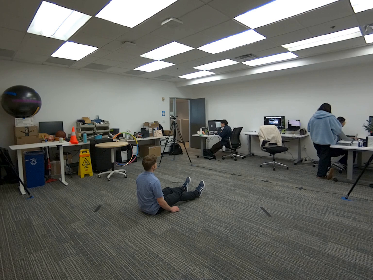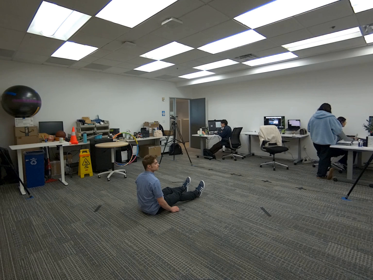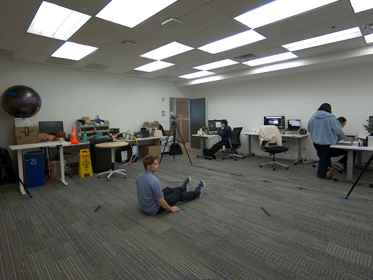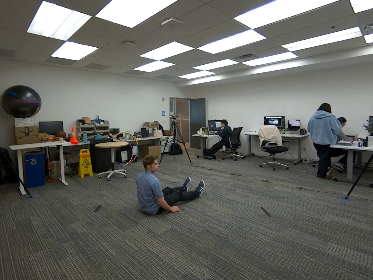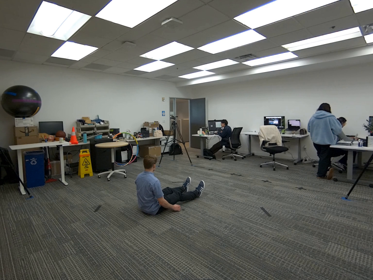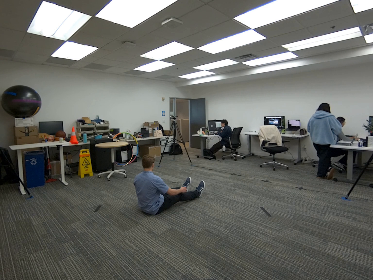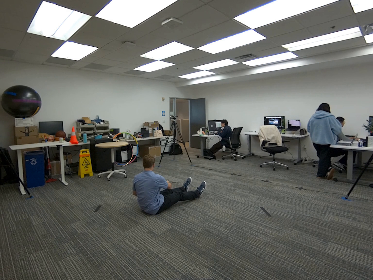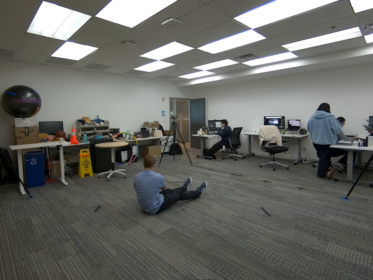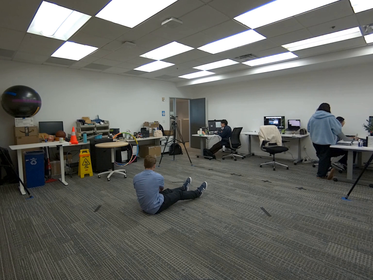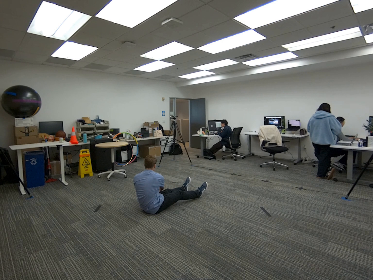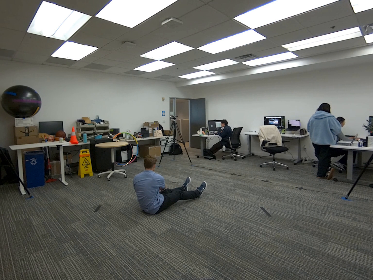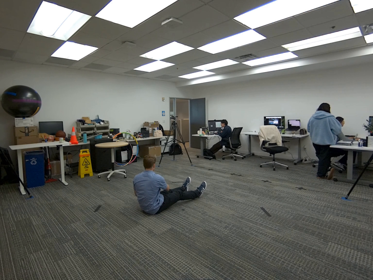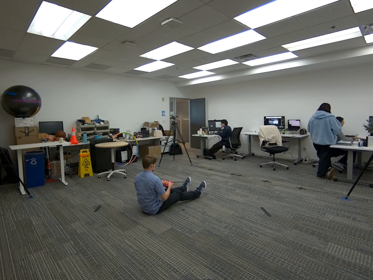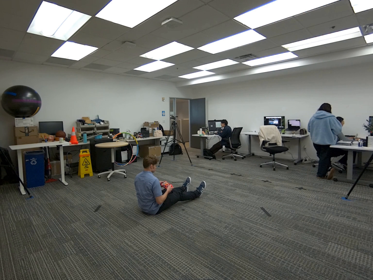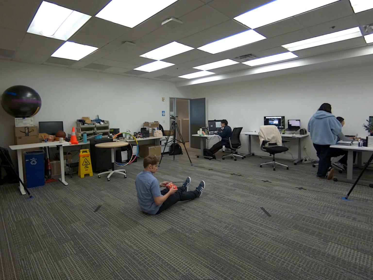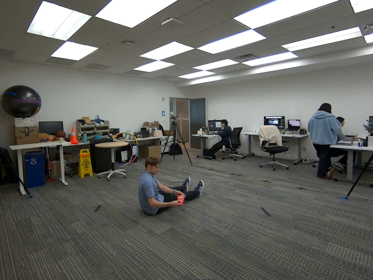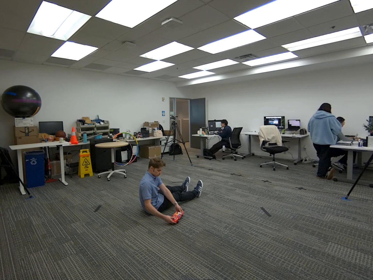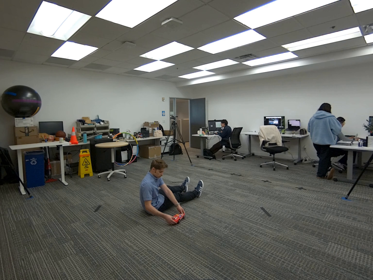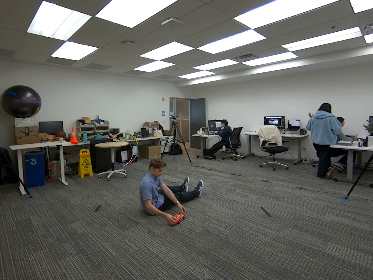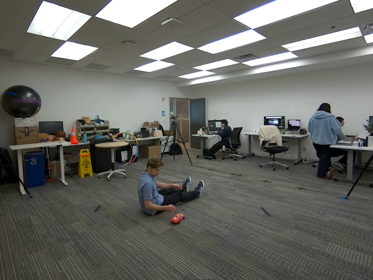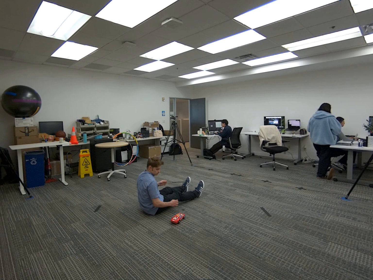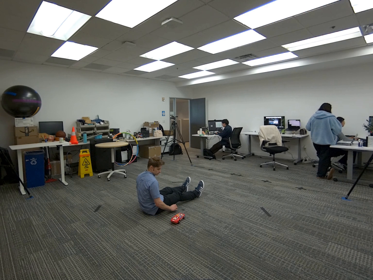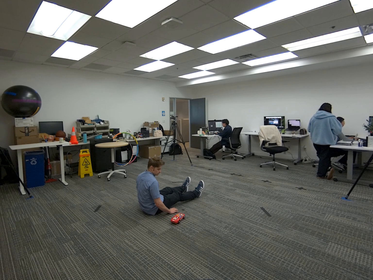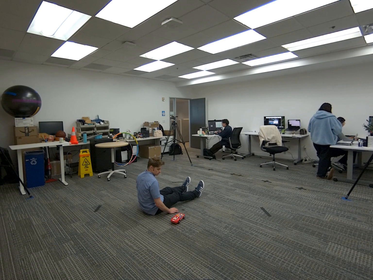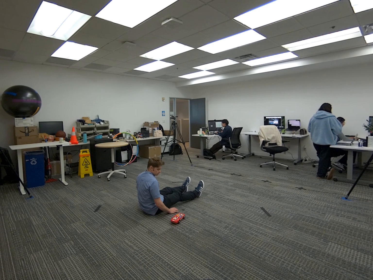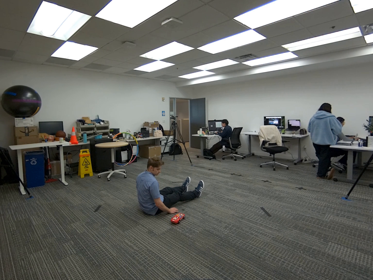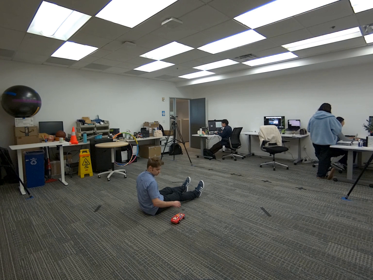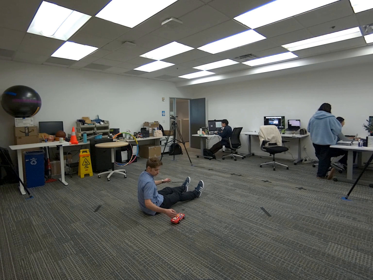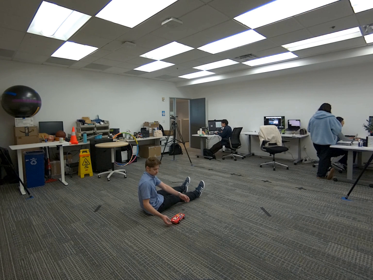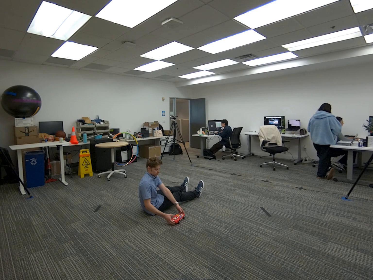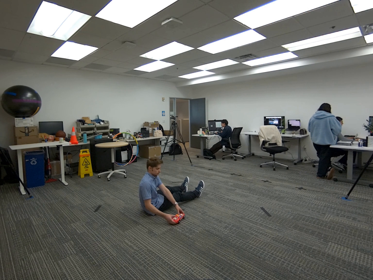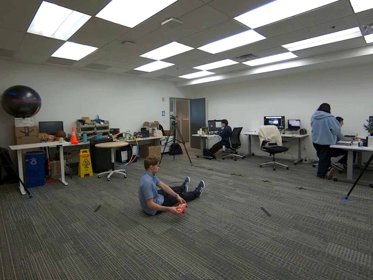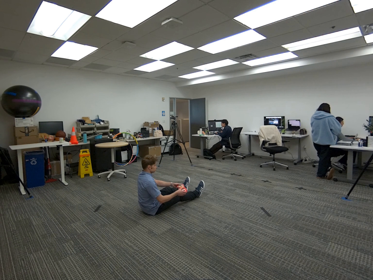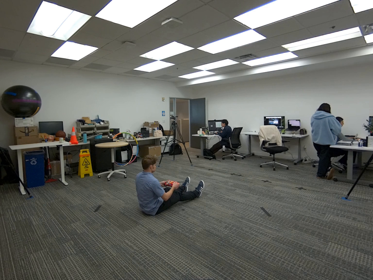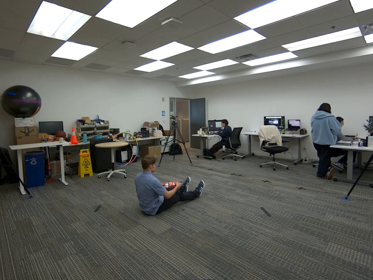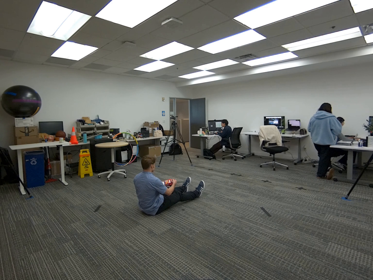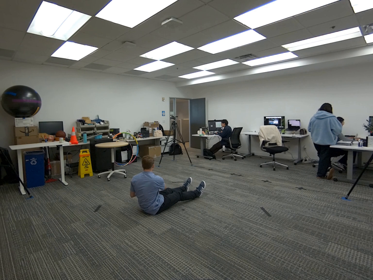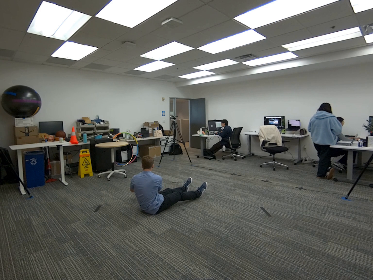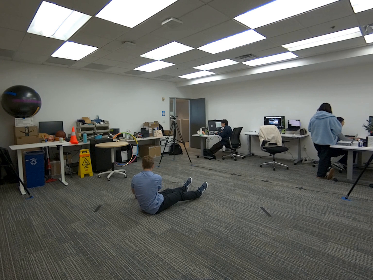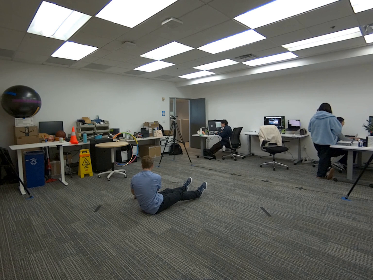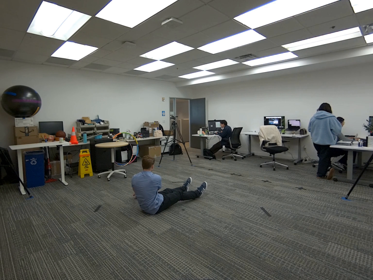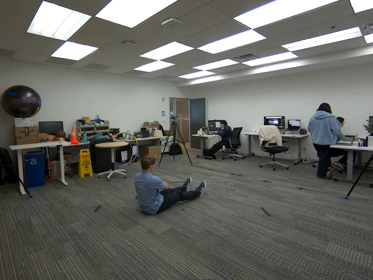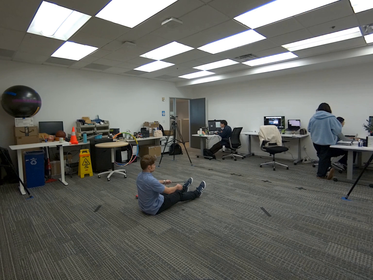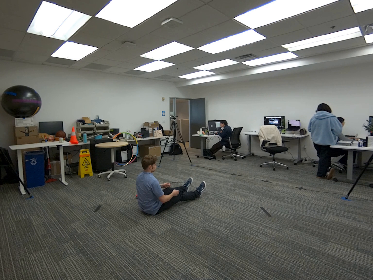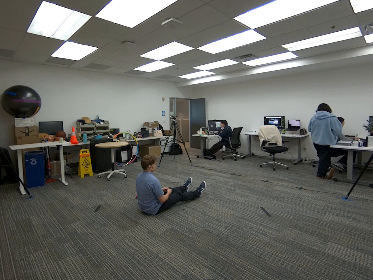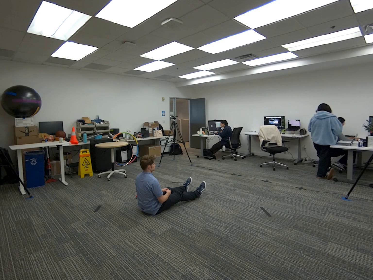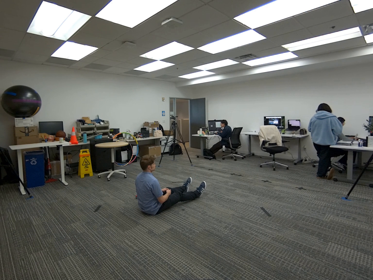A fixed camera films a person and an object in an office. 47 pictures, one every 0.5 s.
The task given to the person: Start with you already sitting on ground, reach over to pick up the car on the ground with both hands, bring it over your legs and put the car on your other side. Then reach back to pick up the car with both hands and bring it to your other side.
